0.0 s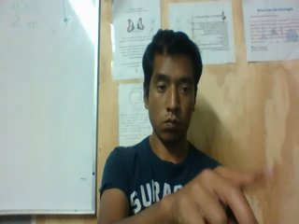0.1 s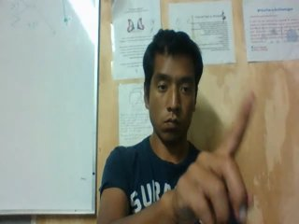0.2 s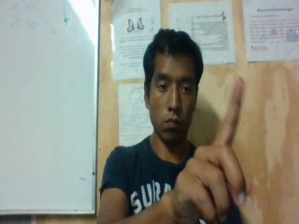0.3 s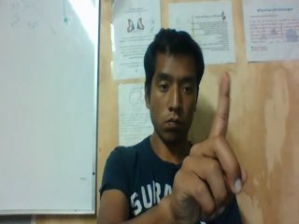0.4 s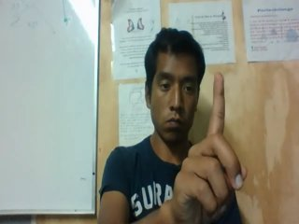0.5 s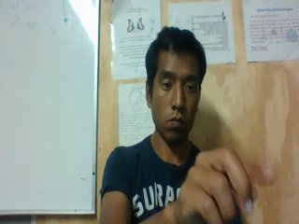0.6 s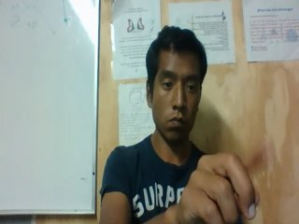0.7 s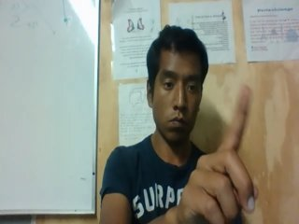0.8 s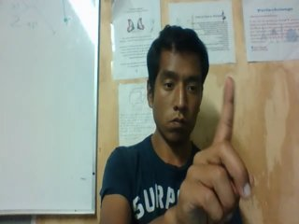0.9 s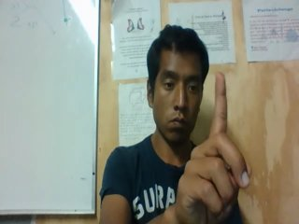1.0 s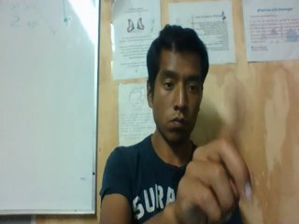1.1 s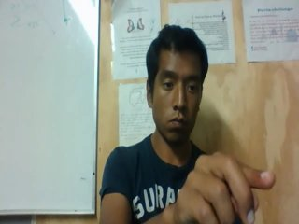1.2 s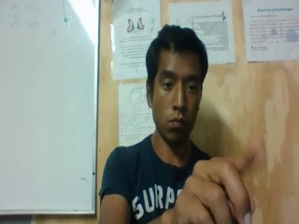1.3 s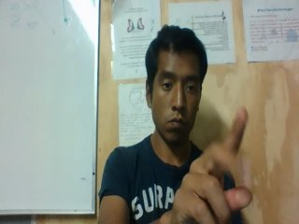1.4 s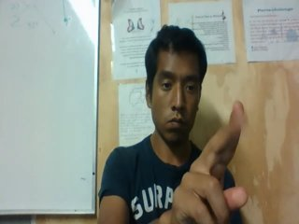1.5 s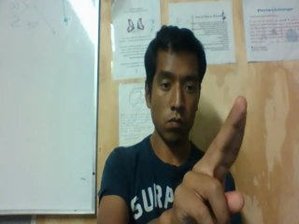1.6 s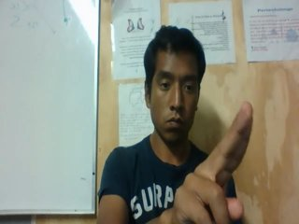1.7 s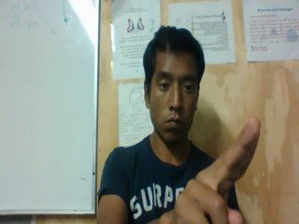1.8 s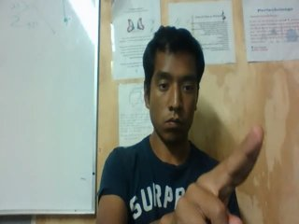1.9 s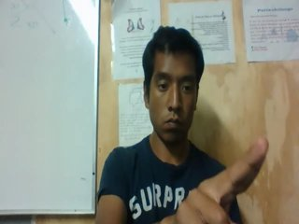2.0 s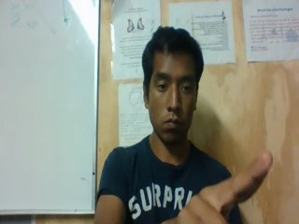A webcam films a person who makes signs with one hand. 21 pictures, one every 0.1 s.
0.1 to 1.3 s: Double click with one finger.
1.4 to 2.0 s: Pointing with two fingers.
